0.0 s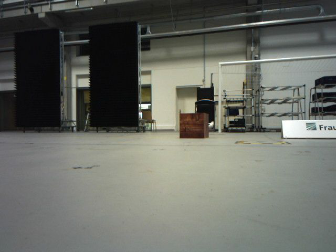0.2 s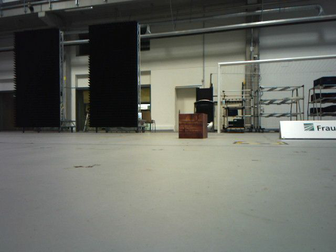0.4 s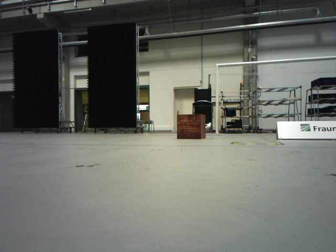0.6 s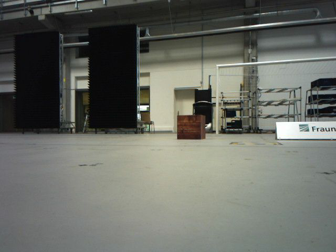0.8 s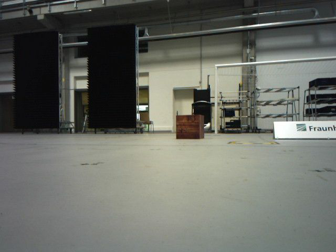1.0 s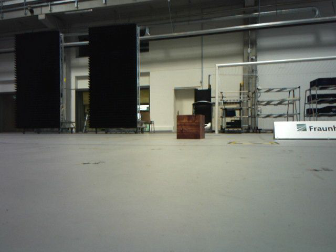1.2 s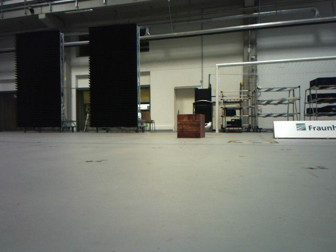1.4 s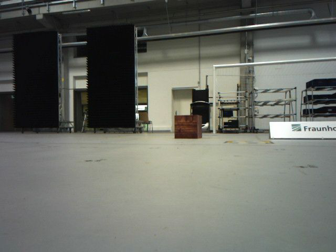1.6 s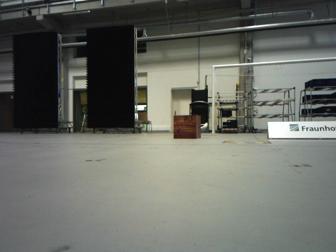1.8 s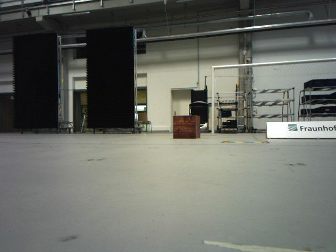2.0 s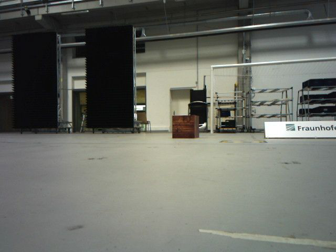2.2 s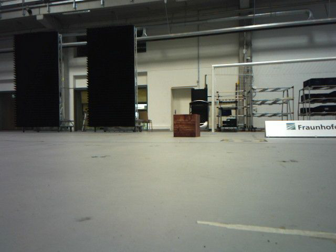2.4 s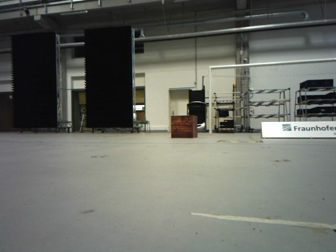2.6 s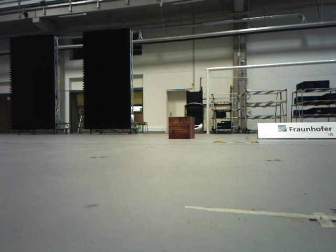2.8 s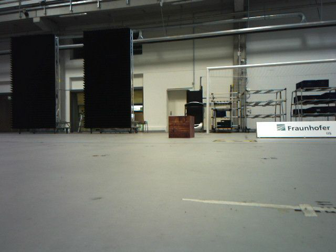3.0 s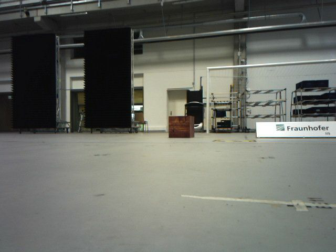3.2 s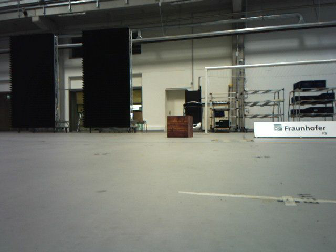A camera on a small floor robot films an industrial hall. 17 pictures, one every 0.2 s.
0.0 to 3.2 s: The camera travels backward, about 0.7 m, so what stands in front gets smaller.
The film runs backward here.
